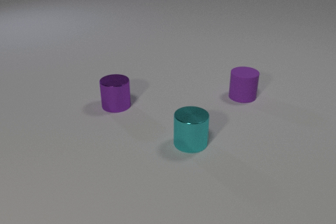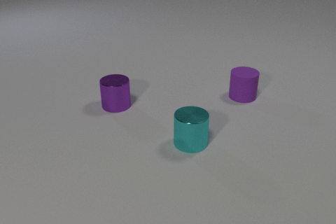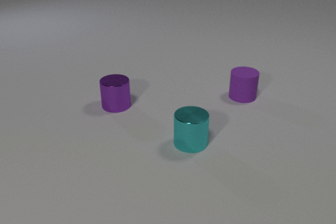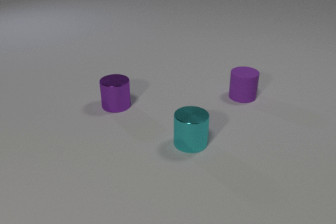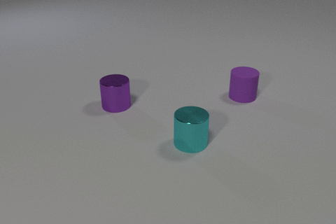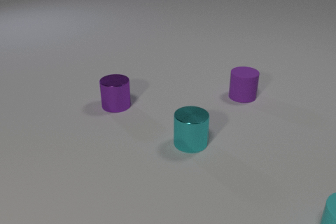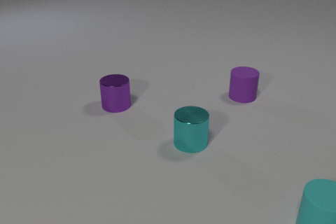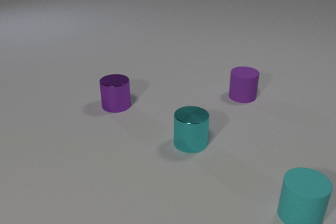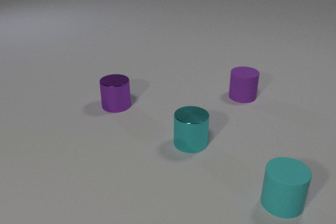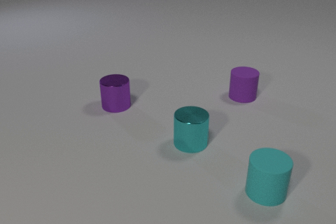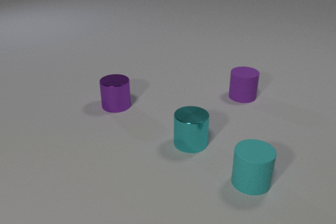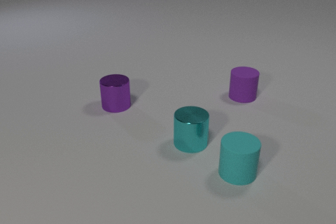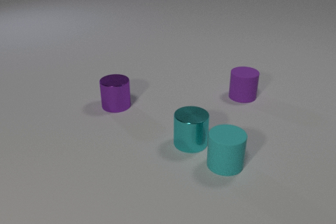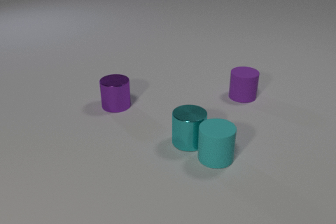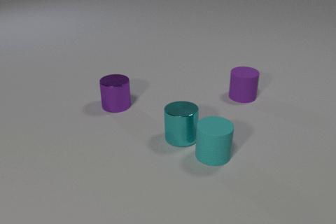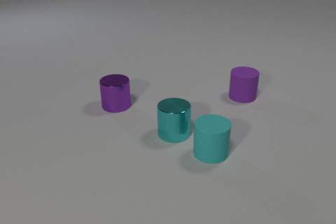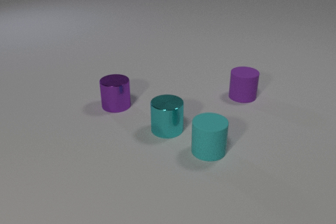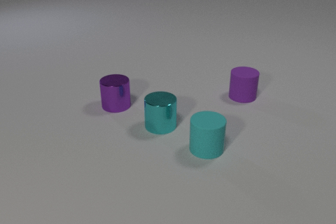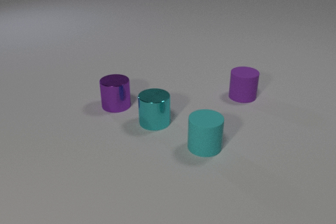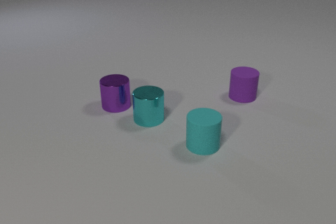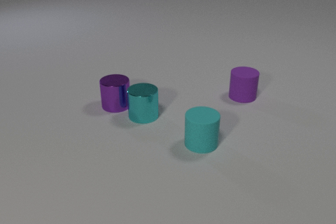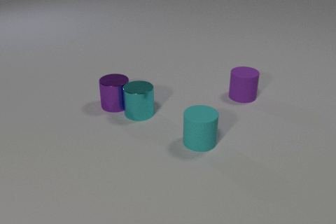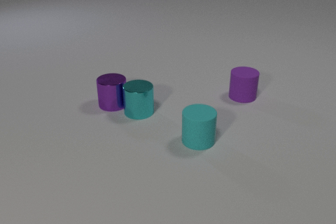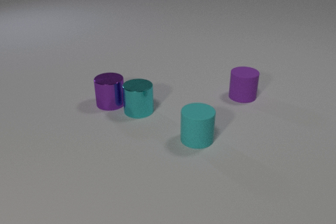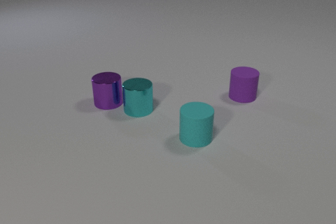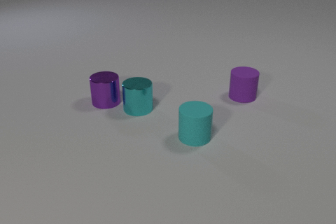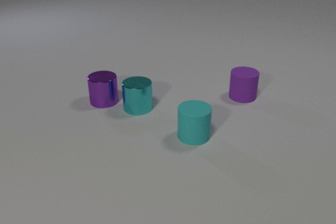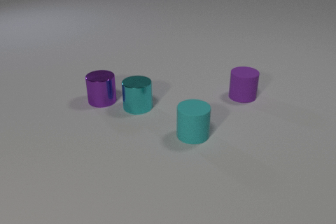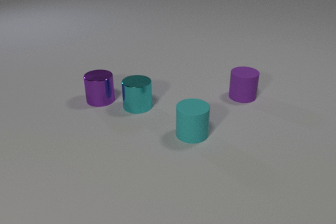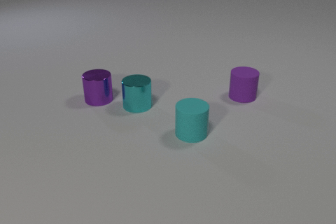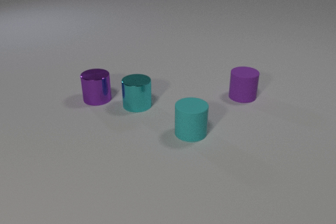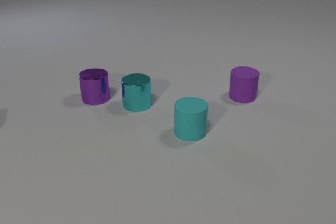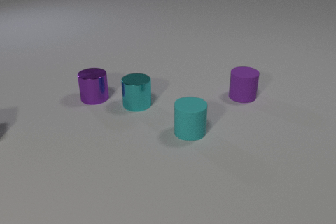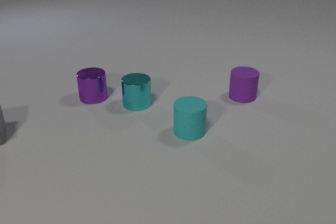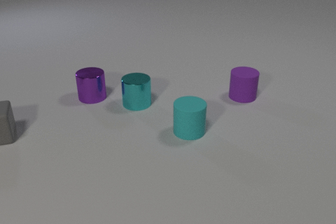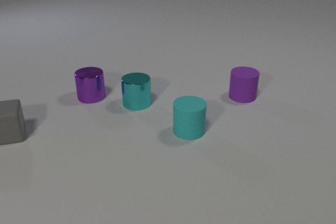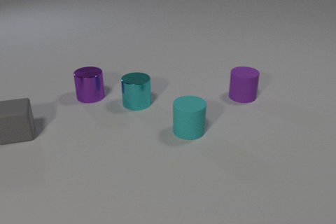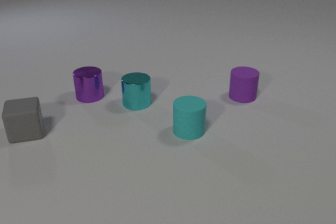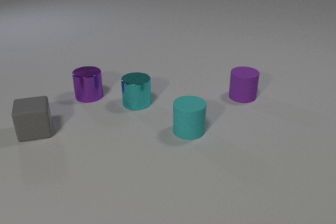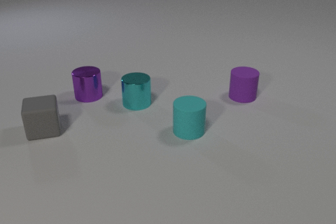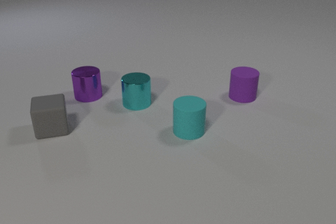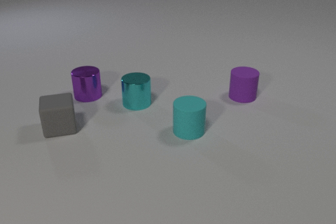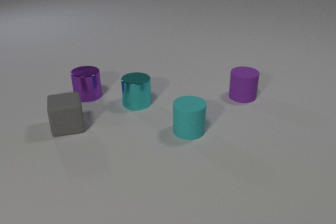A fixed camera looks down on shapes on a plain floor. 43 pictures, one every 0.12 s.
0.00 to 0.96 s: The cyan rubber cylinder comes in at the right edge, slides to the left and away from the camera.
0.96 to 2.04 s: The cyan rubber cylinder slides to the left and away from the camera. The cyan metal cylinder slides away from the camera and to the left. The cyan rubber cylinder and the cyan metal cylinder collide.
2.04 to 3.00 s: The cyan rubber cylinder slides away from the camera and to the left. The cyan metal cylinder slides away from the camera and to the left. The purple metal cylinder slides to the left and away from the camera. The cyan metal cylinder and the purple metal cylinder collide.
3.00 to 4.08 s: The cyan rubber cylinder slides away from the camera. The cyan metal cylinder slides away from the camera. The gray rubber cube comes in at the left edge, slides to the right. The purple metal cylinder slides to the left and away from the camera.
4.08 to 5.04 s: The gray rubber cube slides to the right.
Are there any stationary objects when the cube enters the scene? yes.
How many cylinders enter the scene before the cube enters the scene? 1.
What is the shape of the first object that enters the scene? cylinder.
